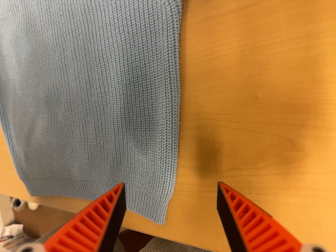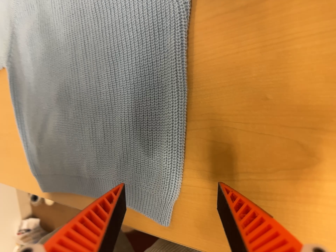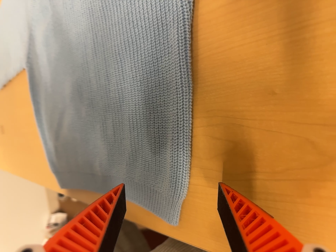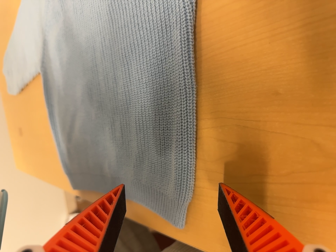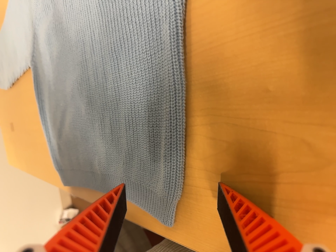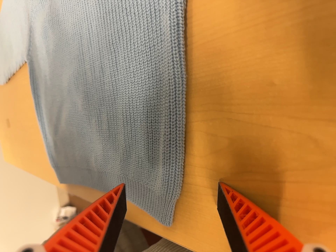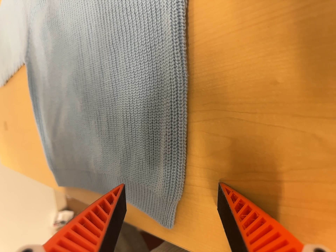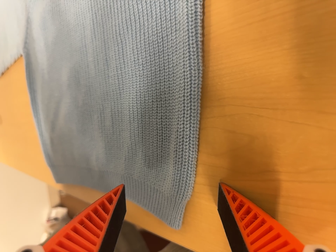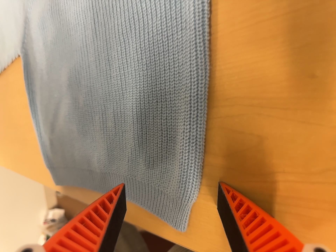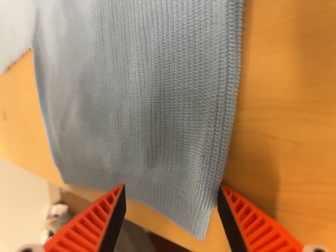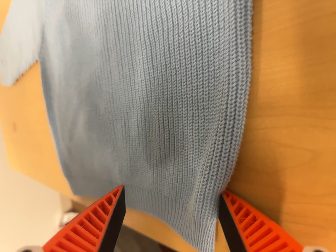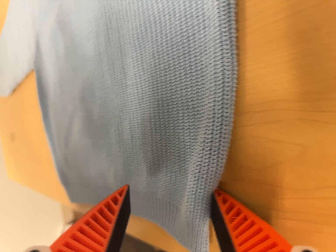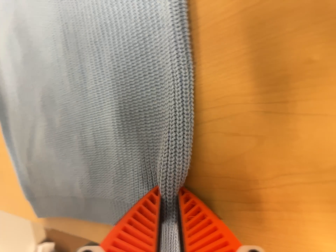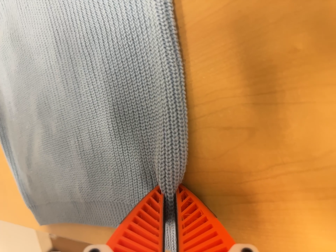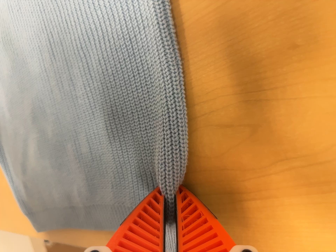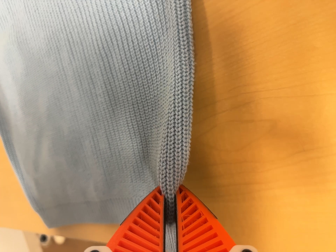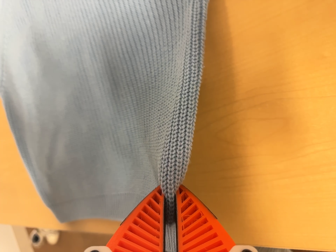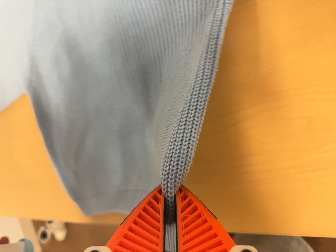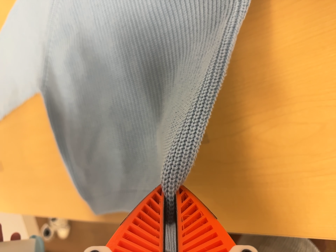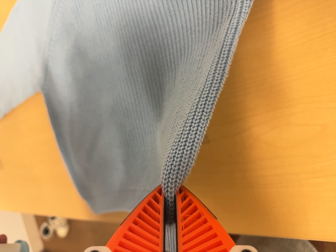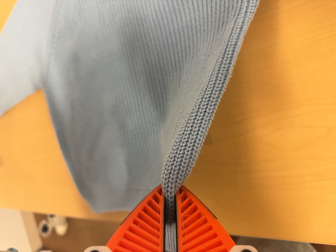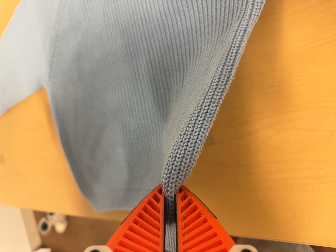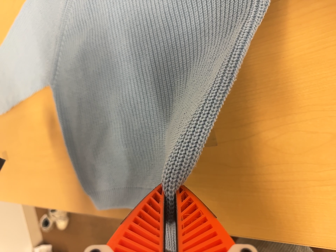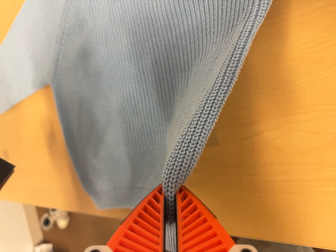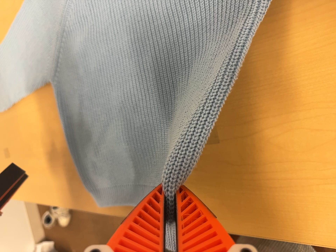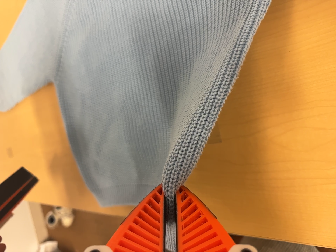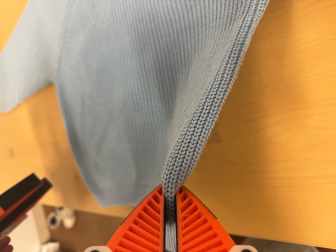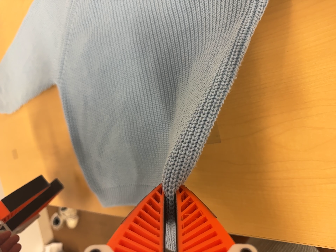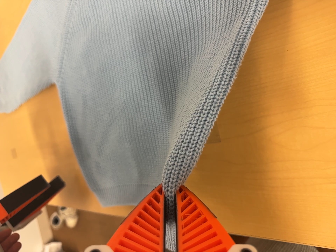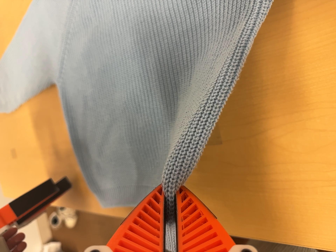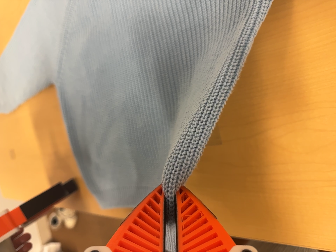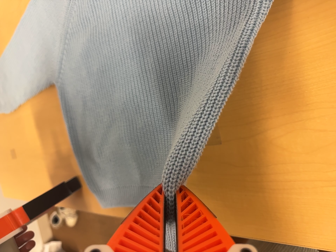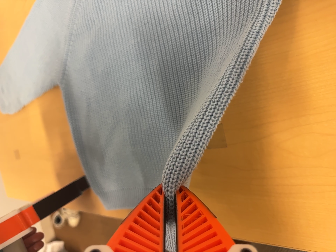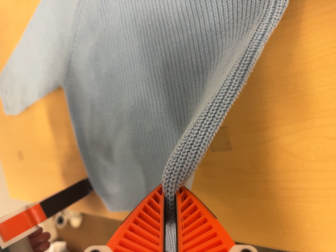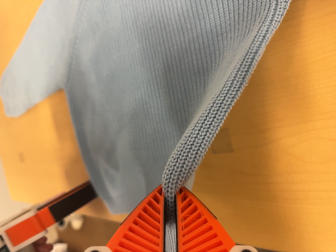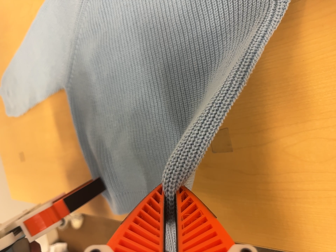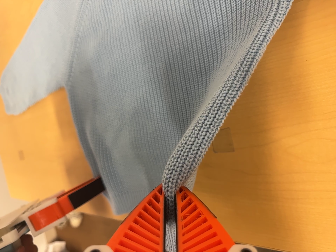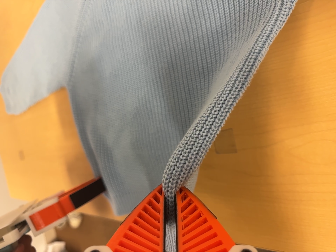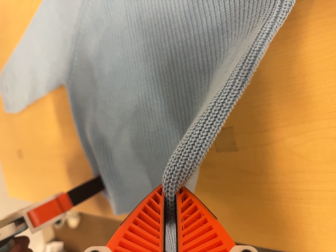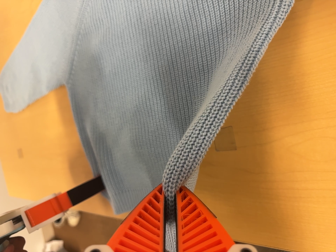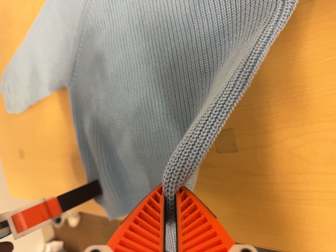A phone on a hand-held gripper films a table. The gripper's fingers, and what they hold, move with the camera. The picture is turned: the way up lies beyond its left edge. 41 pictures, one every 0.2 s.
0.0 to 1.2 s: The camera pans to its left by about 10 degrees. It travels to its right, about 6 cm.
1.2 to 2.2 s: The camera shifts only a little, or ends up much as it began.
2.2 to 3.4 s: The camera pans to its right by about 10 degrees. It travels to its left and backward, about 10 cm.
3.4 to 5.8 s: The camera shifts only a little, or ends up much as it began.
5.8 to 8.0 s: The camera shifts only a little, or ends up much as it began.
The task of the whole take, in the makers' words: fold up.
The film runs forward here.
